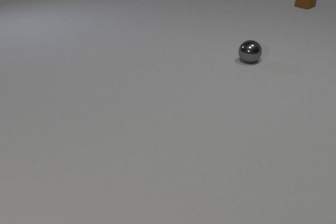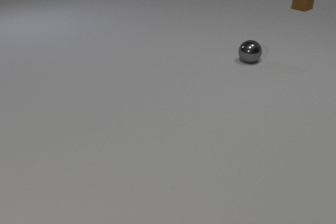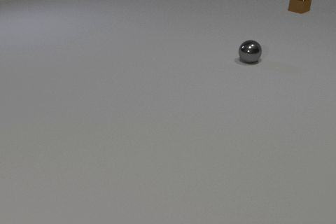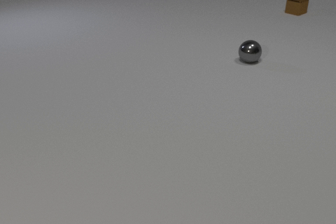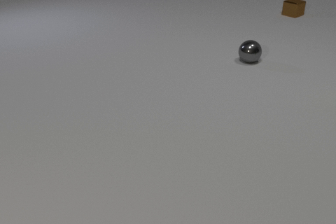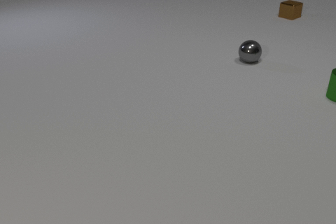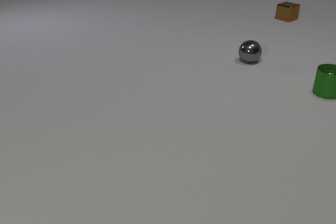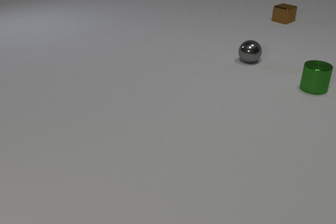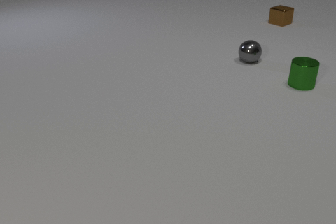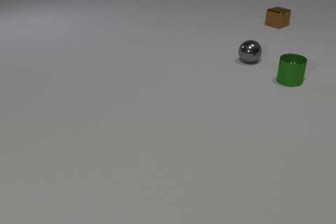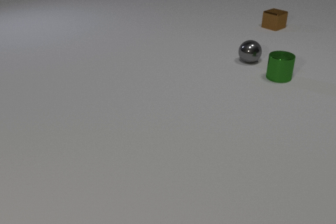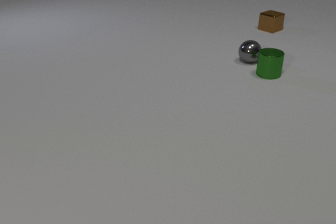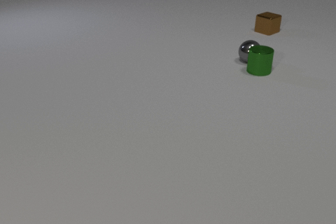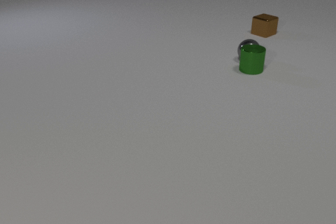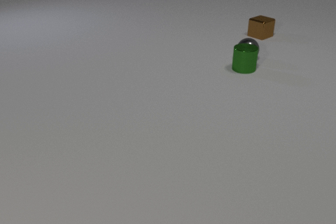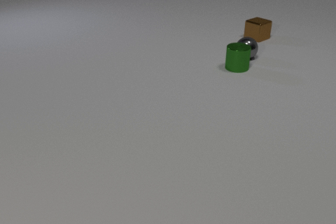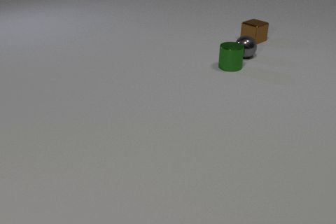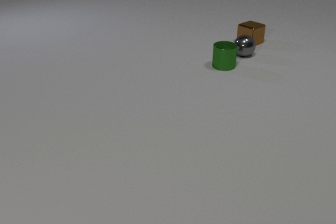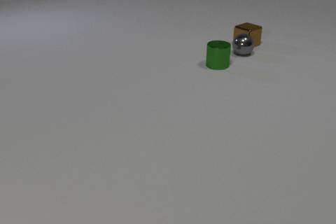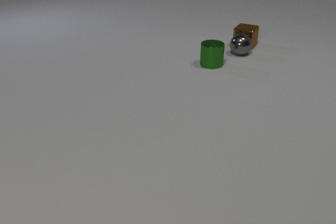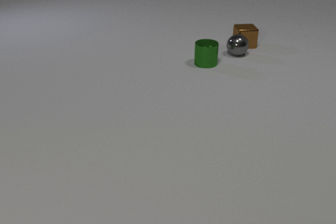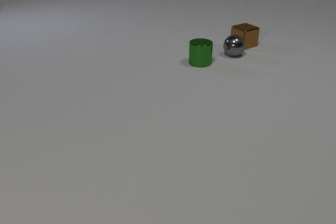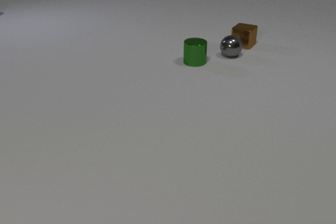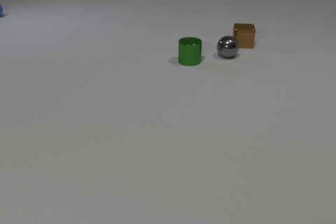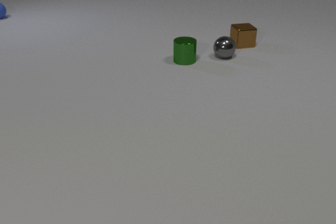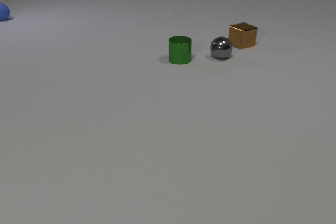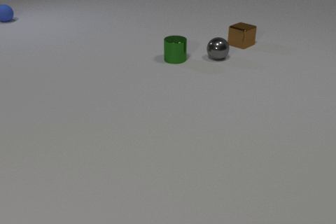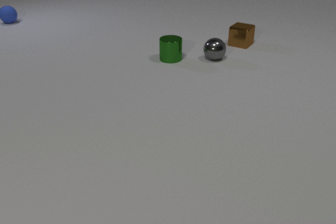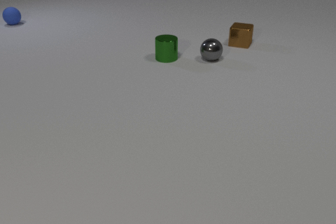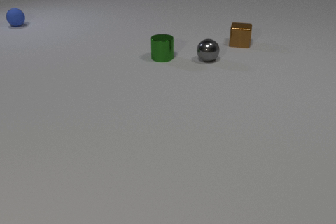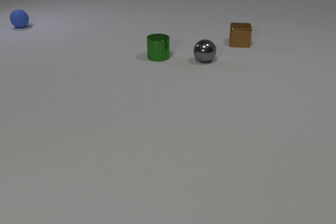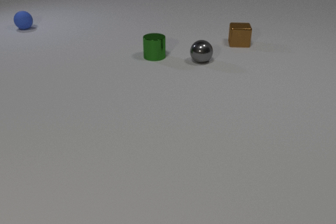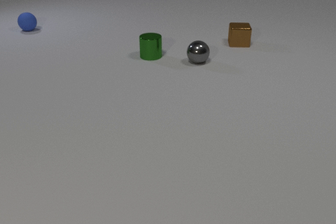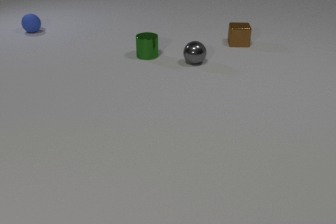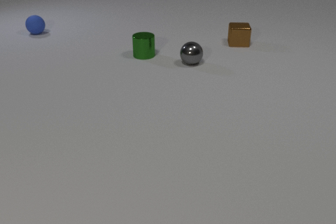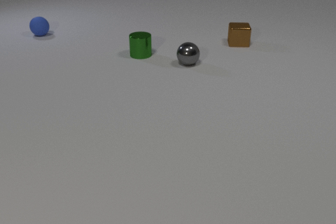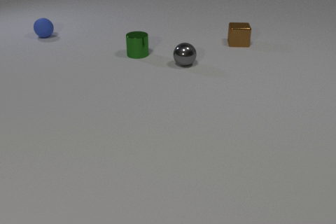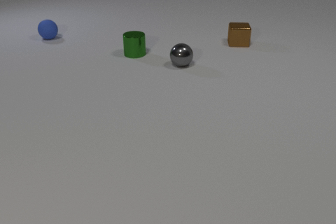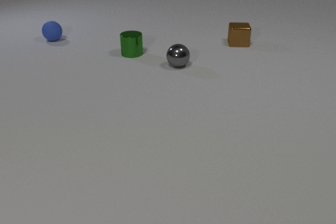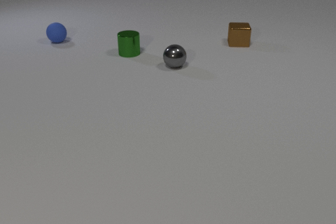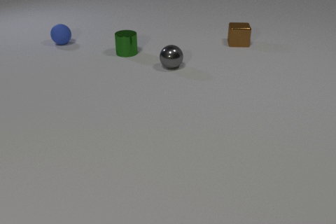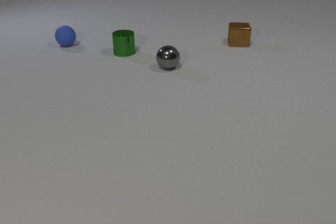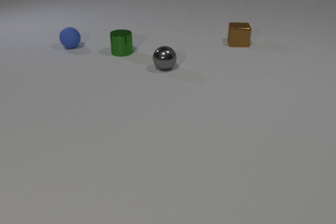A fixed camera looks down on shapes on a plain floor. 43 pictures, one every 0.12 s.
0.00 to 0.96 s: The green metal cylinder comes in at the right edge, slides to the left. The brown metal cube slides toward the camera.
0.96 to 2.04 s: The green metal cylinder slides to the left. The gray metal sphere rolls away from the camera. The brown metal cube slides toward the camera and to the left. The green metal cylinder and the gray metal sphere collide.
2.04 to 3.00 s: The green metal cylinder slides to the left. The gray metal sphere rolls to the left and toward the camera. The blue rubber sphere comes in at the left edge, rolls toward the camera and to the right. The brown metal cube slides to the left and toward the camera, spins so that its near face slides to the right, counterclockwise seen from above. The gray metal sphere and the brown metal cube collide.
3.00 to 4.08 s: The green metal cylinder slides to the left. The gray metal sphere rolls to the left and toward the camera. The blue rubber sphere rolls toward the camera and to the right. The brown metal cube spins counterclockwise seen from above by about 60 degrees, its near face sliding to the right.
4.08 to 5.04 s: The green metal cylinder slides to the left and away from the camera. The gray metal sphere rolls to the left and toward the camera. The blue rubber sphere rolls toward the camera and to the right.
How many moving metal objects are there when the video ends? 2.
What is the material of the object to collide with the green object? metal.
How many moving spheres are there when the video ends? 2.
